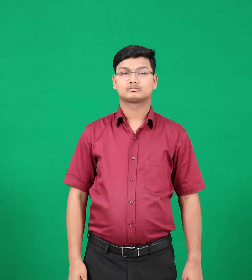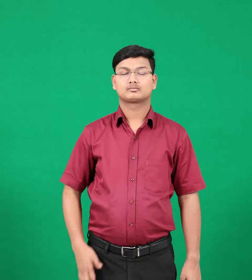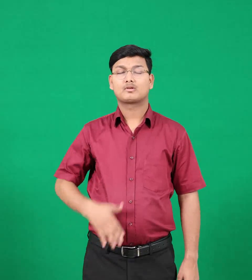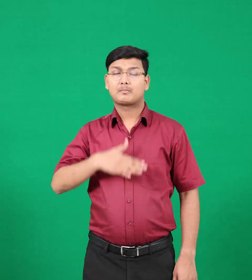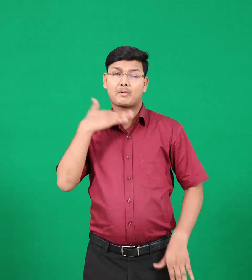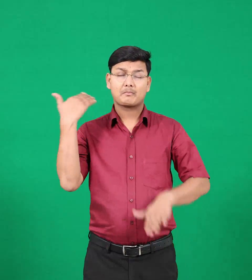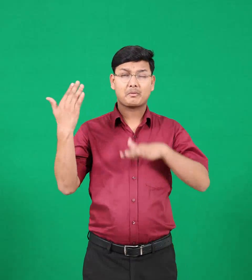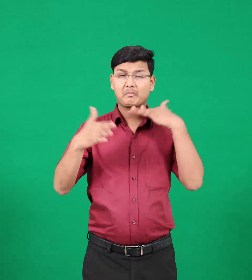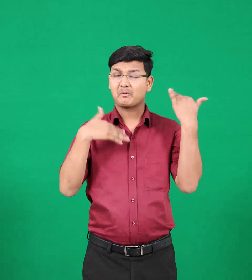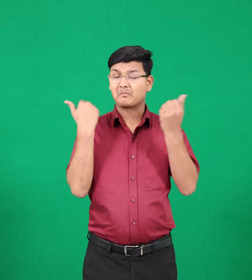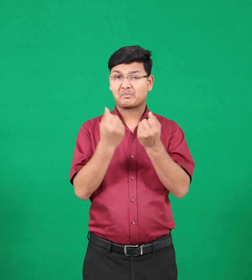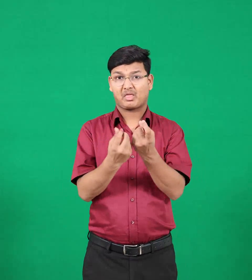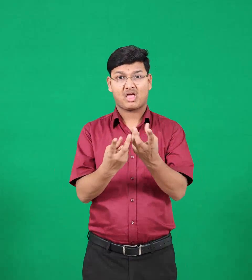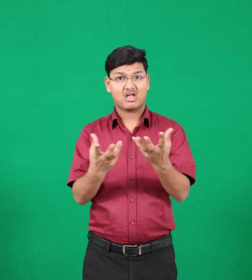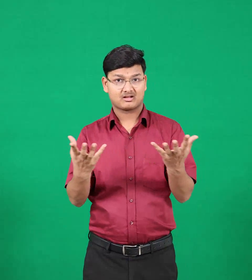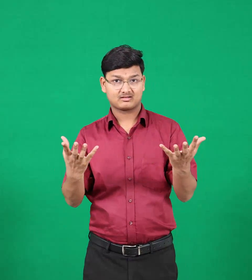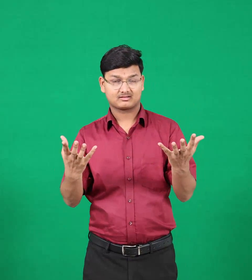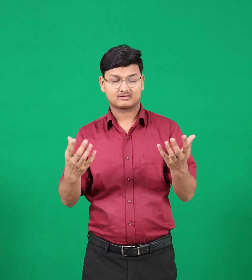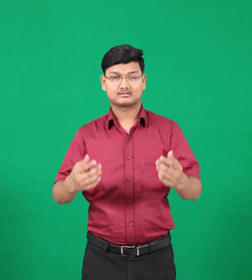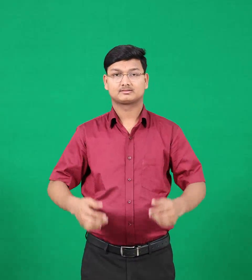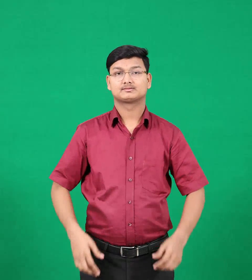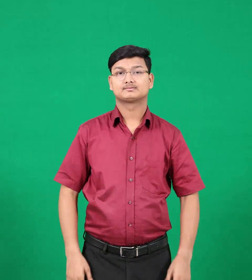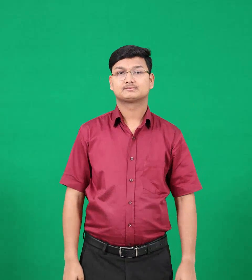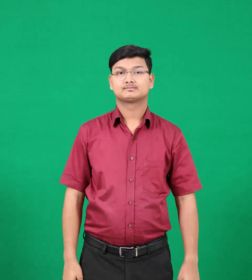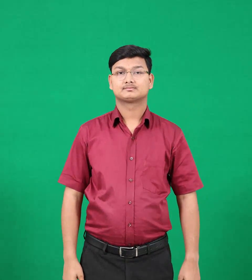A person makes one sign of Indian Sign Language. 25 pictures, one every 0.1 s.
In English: dies
